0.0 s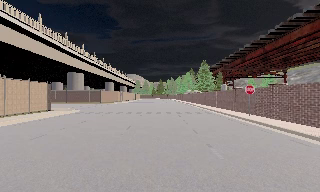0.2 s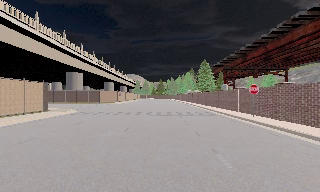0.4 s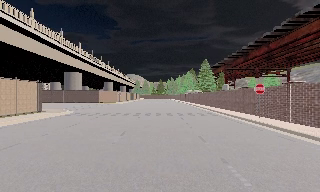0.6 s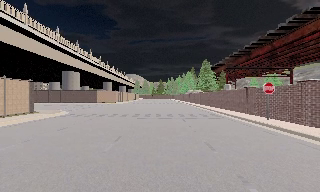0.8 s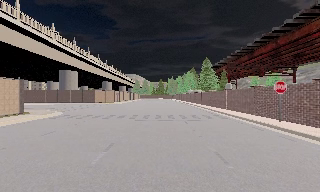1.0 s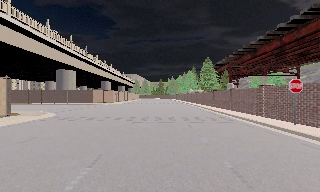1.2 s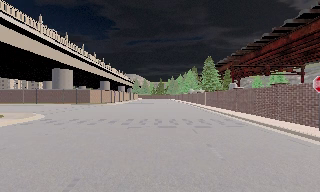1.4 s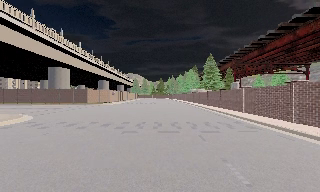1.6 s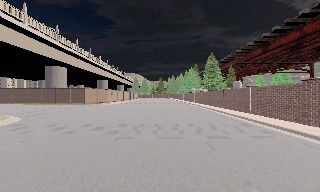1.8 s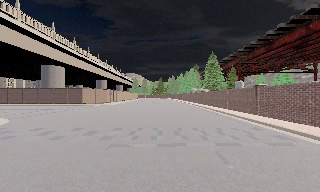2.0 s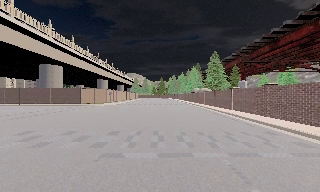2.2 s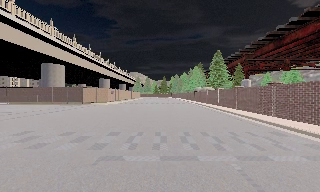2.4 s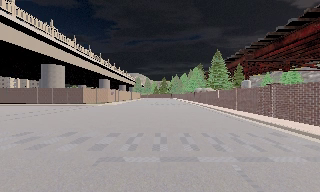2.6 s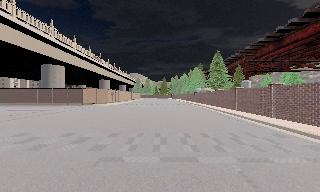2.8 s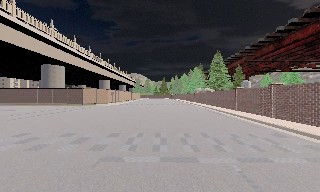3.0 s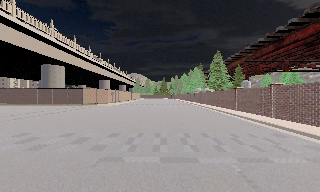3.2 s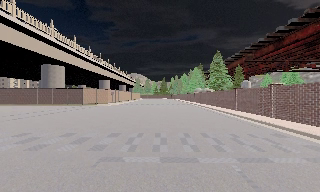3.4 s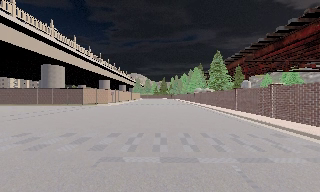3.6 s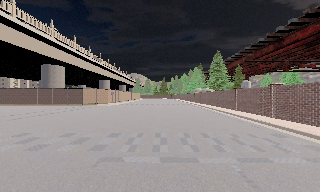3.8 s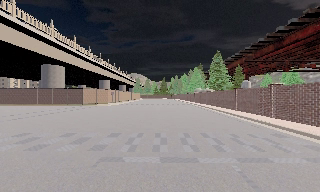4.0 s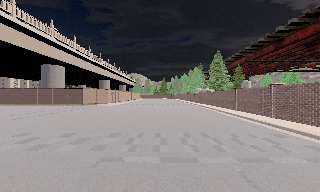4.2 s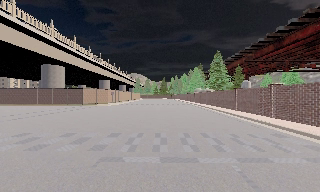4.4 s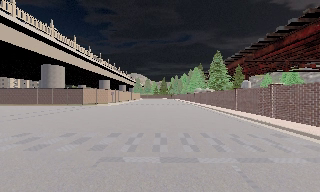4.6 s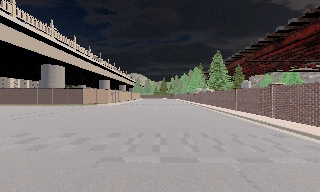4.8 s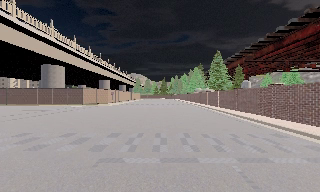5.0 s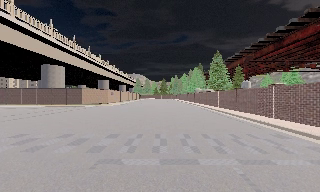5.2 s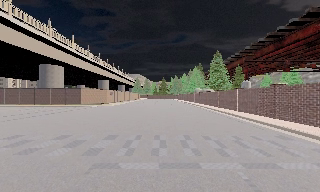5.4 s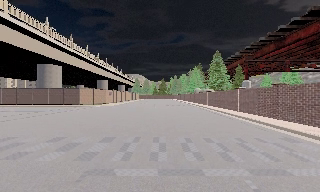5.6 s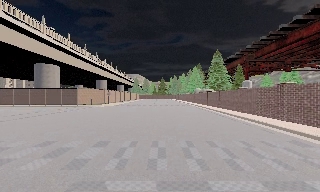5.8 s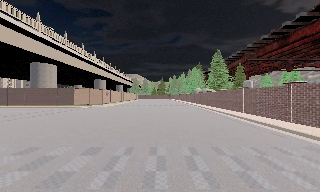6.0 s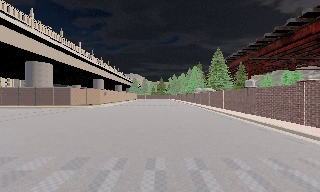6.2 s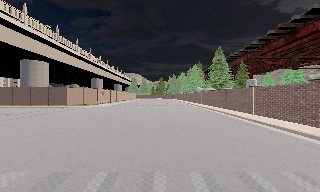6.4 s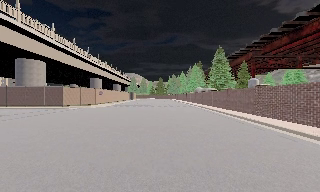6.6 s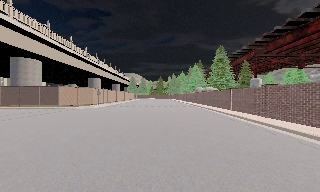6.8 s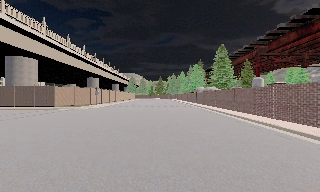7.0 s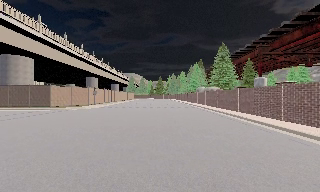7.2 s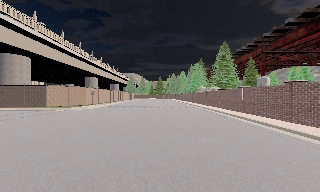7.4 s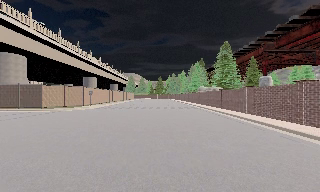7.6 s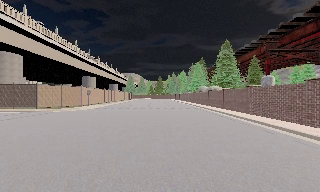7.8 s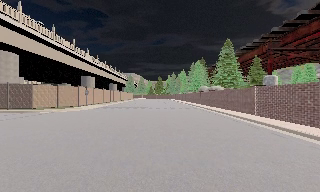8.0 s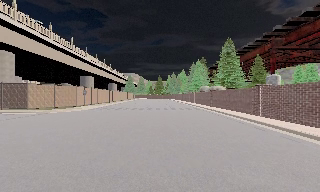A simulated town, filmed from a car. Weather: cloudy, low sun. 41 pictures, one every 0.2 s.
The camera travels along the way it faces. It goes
forward.
0.0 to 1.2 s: The camera travels forward, about 6 m, so what stands in front looms larger. It gains speed.
1.2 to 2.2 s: The camera travels forward, about 5 m, so what stands in front looms larger. It loses speed.
2.2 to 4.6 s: The camera keeps its place and its aim.
4.6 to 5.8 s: The camera travels forward, about 2 m, so what stands in front looms larger. It gains speed.
5.8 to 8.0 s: The camera travels forward, about 9 m, so what stands in front looms larger.
The film runs forward here.
